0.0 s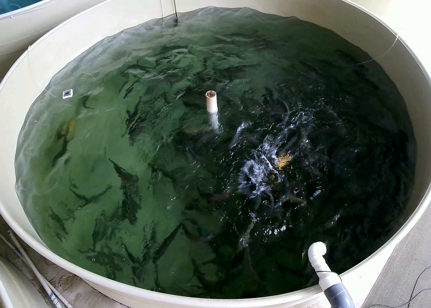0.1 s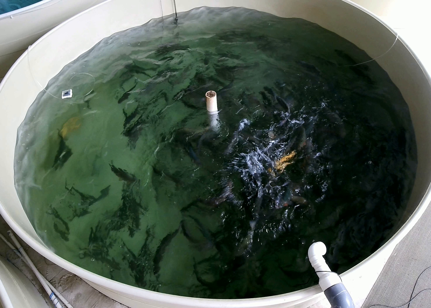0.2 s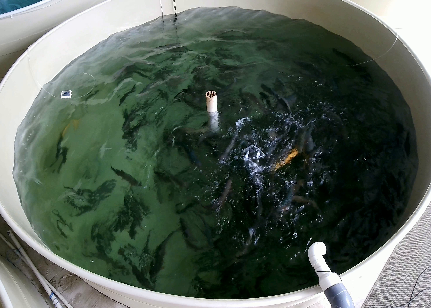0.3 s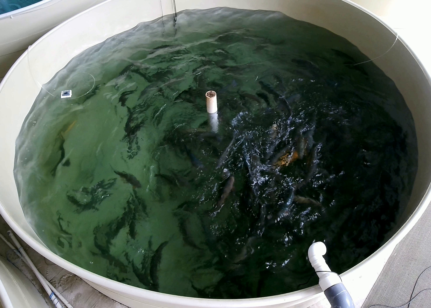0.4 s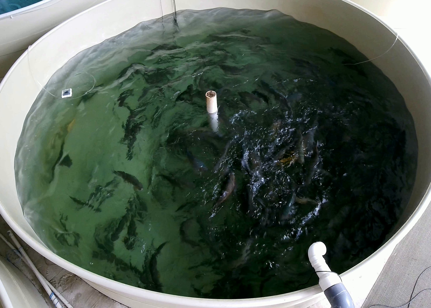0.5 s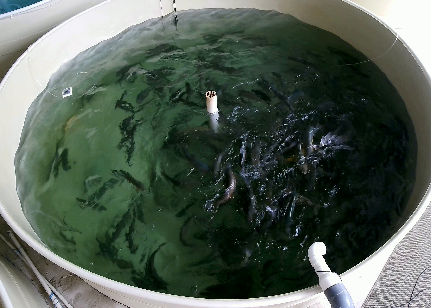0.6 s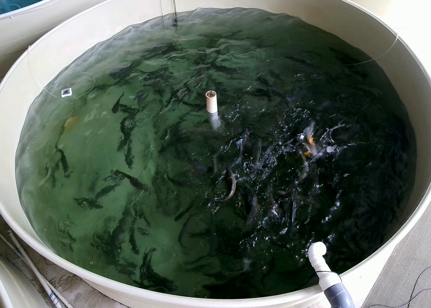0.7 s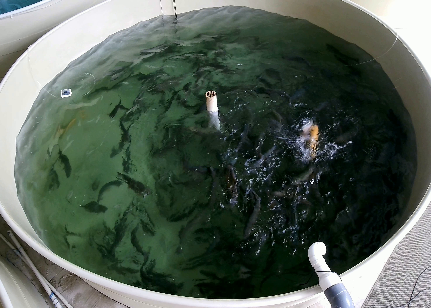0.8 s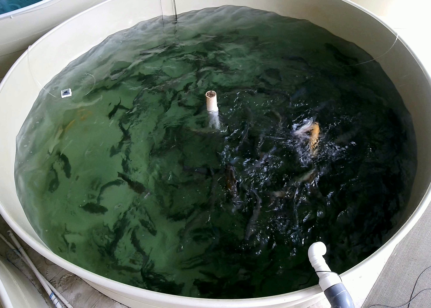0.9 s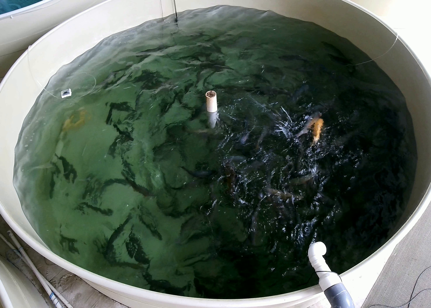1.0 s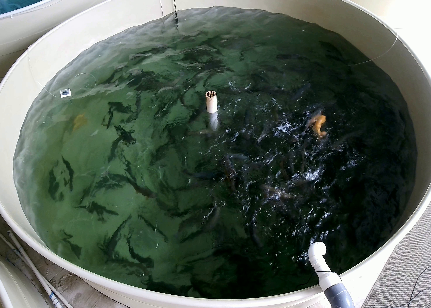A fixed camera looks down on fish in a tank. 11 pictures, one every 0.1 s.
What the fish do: Strong feeding.
